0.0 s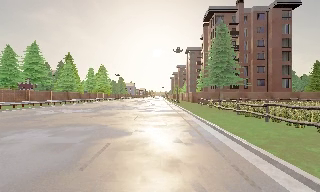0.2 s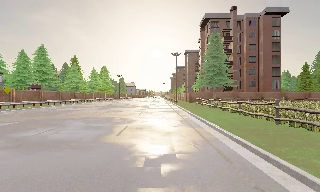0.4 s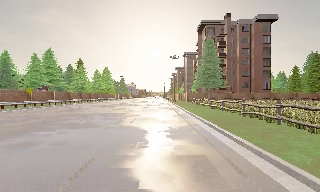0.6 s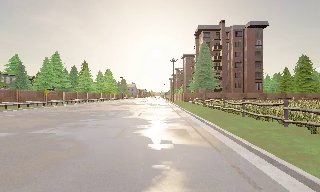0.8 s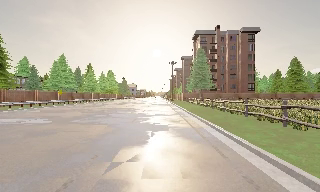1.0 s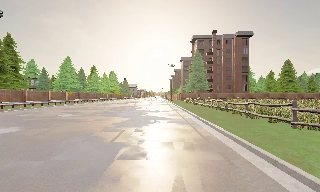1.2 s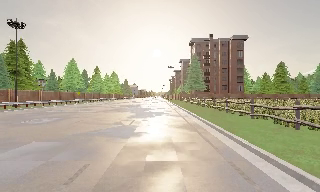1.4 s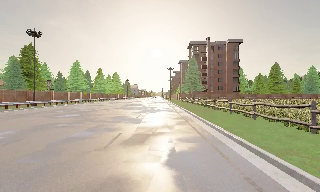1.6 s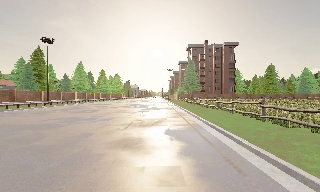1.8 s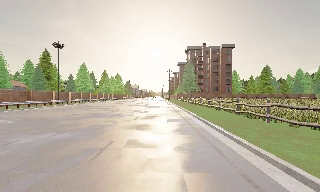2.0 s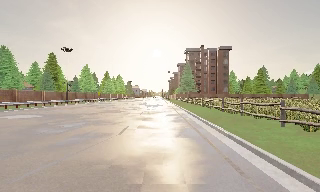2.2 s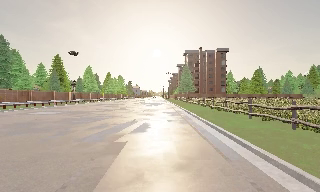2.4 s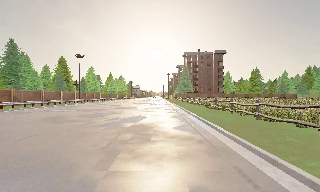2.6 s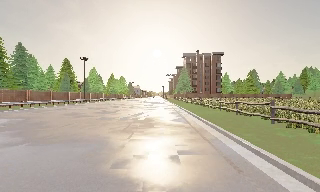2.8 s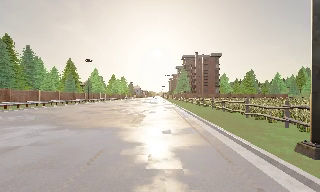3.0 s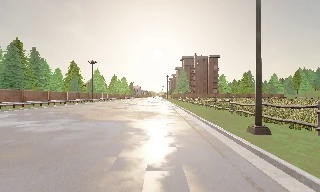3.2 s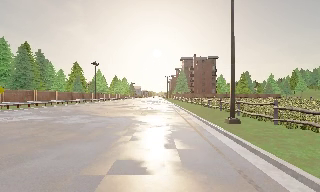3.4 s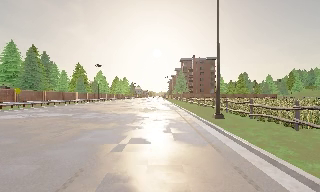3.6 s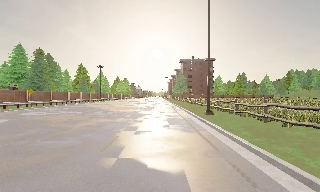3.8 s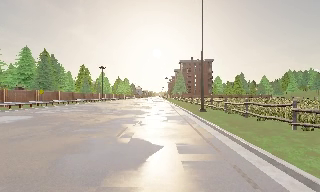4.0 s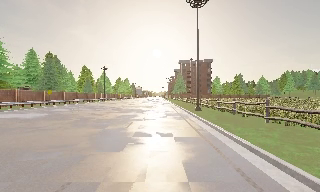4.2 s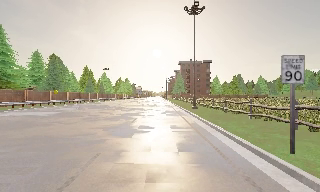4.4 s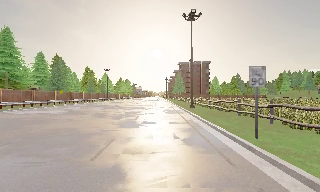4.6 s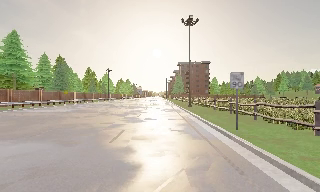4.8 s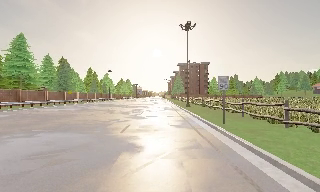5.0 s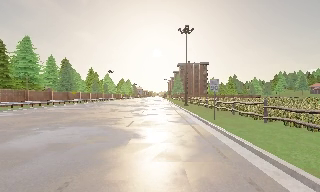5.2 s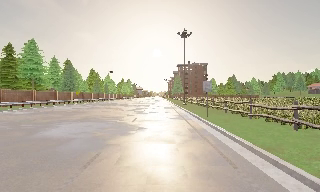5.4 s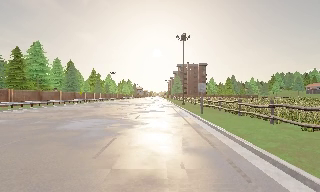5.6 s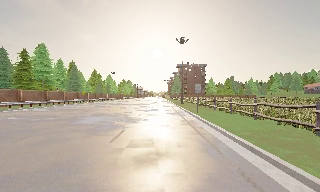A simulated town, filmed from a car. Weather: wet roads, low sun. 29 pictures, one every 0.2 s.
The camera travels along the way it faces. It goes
backward.
0.0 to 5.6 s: The camera travels backward, about 70 m, so what stands in front gets smaller. It loses speed.
The film runs backward here.
